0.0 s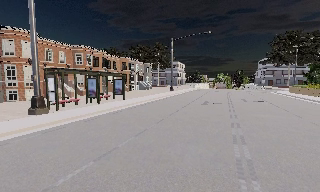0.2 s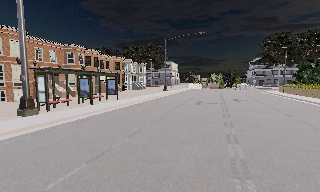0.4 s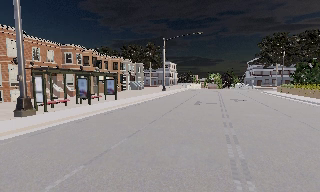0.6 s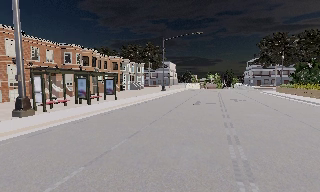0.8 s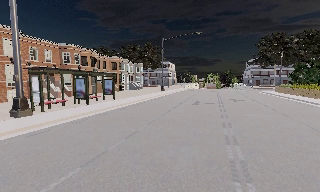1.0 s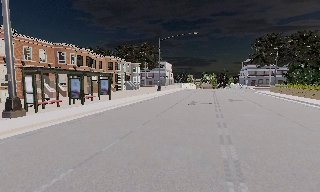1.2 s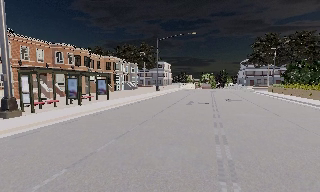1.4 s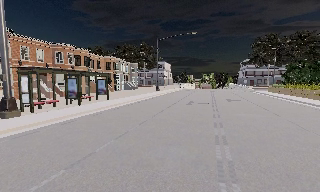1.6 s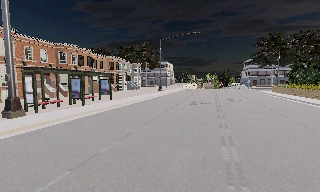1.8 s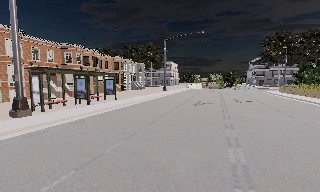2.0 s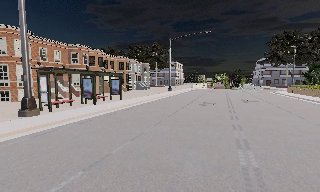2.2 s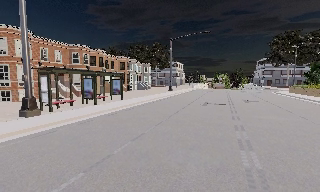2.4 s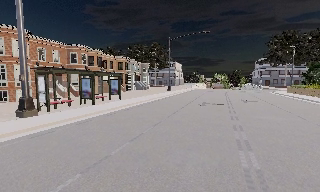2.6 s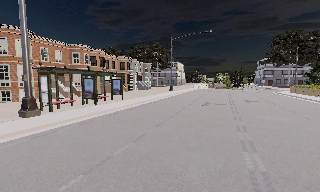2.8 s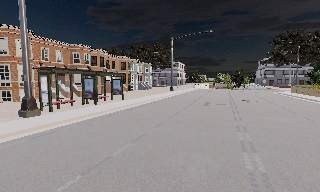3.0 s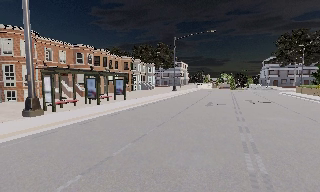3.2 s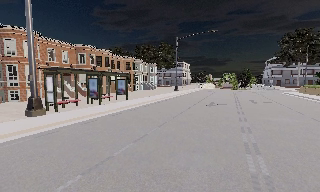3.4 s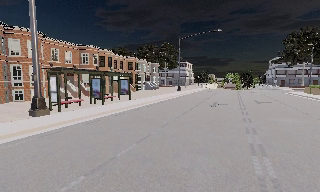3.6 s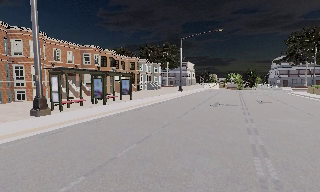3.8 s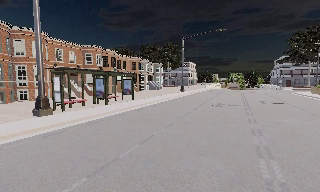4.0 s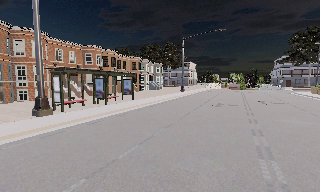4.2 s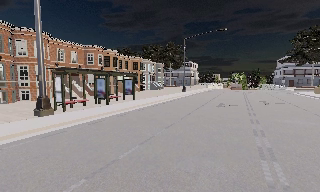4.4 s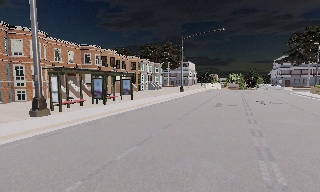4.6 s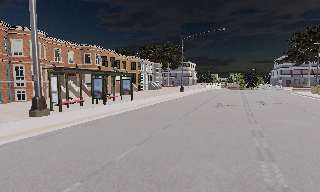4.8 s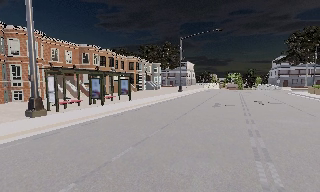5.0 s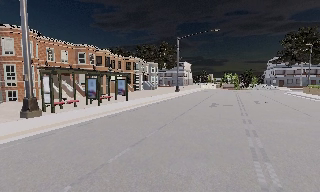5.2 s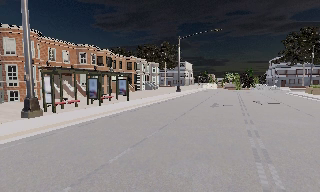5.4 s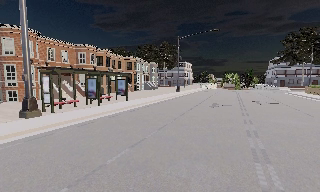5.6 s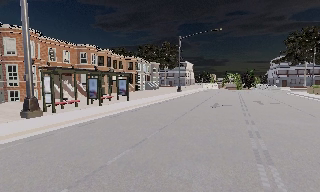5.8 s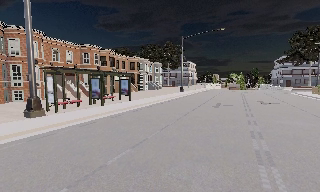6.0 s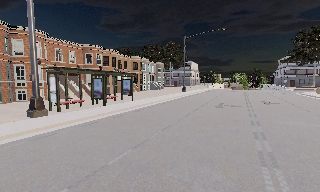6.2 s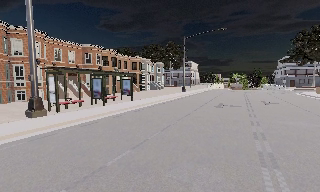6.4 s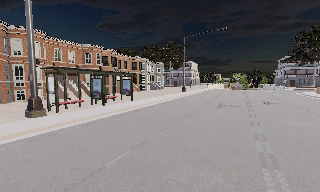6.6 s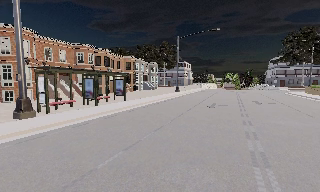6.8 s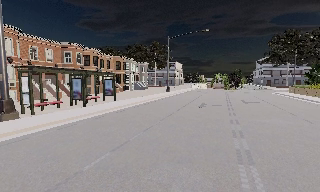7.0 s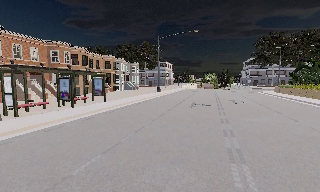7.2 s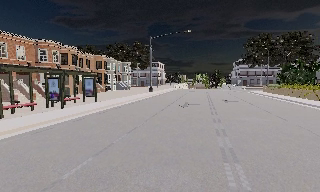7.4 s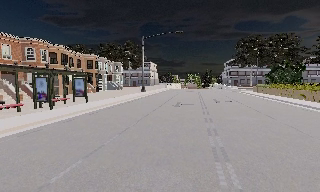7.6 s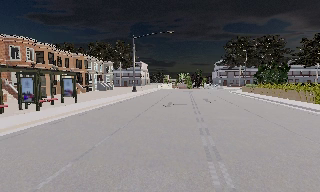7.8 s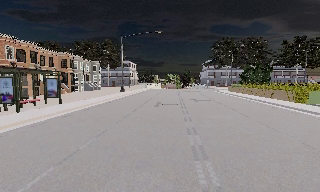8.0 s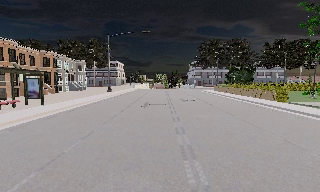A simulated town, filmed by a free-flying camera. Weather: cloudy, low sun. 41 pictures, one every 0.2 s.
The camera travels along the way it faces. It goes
forward.
0.0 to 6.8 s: The camera travels forward, about 1.5 m, so what stands in front looms larger.
6.8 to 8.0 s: The camera pans to its right, which is clockwise from overhead, by about 20 degrees.
The film runs forward here.
